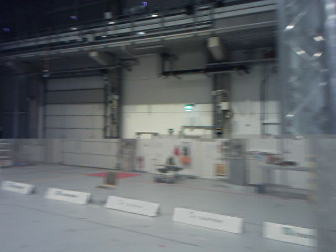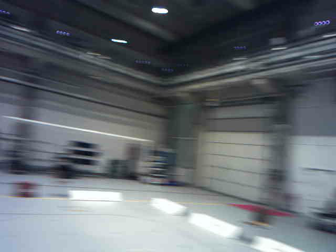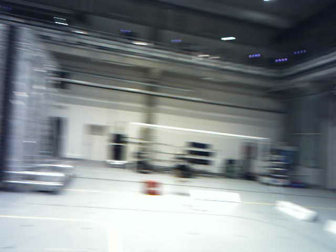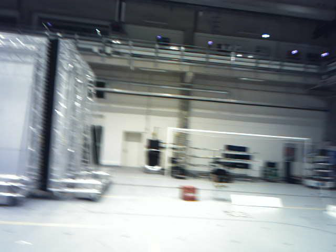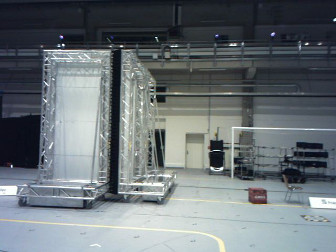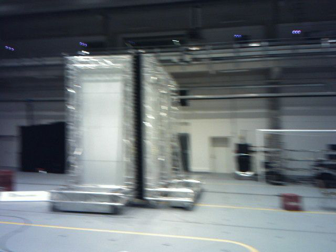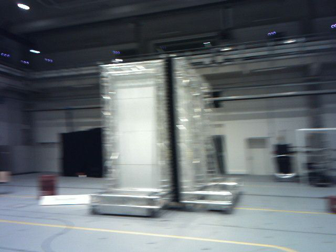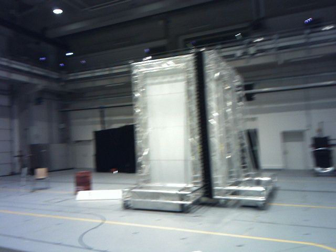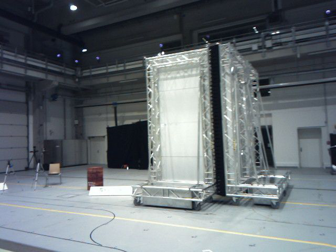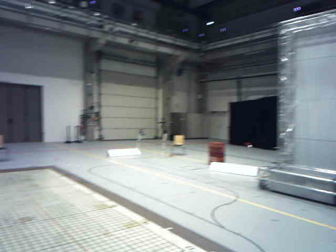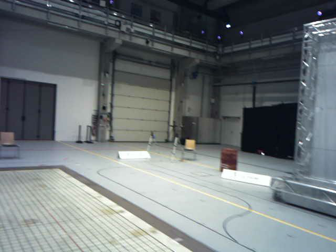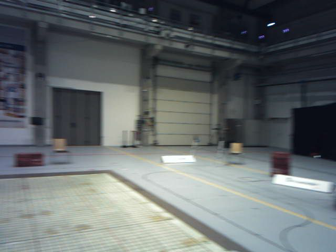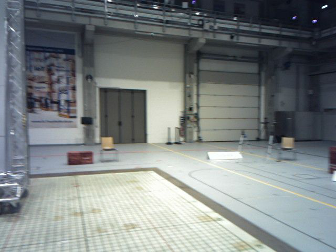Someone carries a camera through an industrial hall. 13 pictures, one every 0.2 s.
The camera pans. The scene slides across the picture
to the right.
The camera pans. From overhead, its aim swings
counterclockwise.
0.0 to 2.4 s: The scene slides to the right, as the camera pans about 120 degrees to its left. It travels forward, about 2.2 m. Its aim tips downward by about 10 degrees, and the scene shifts upward.
The film runs forward here.
